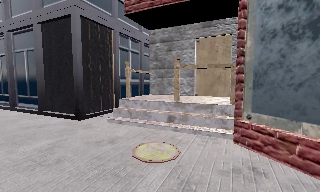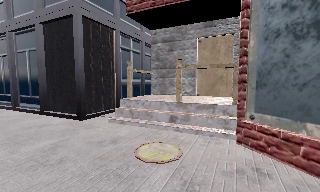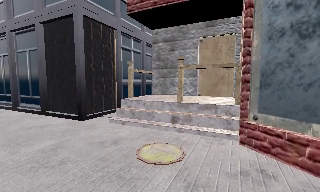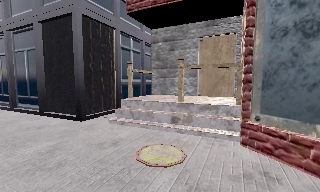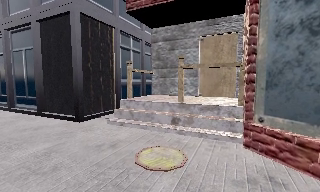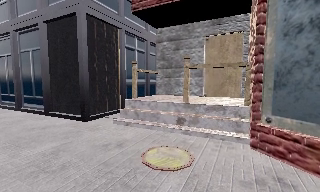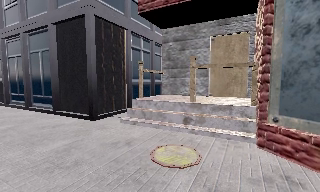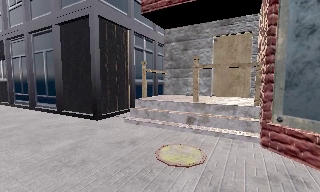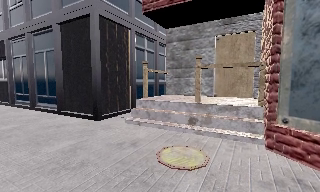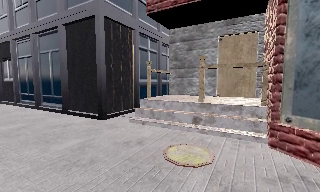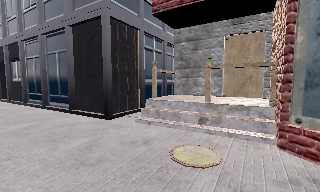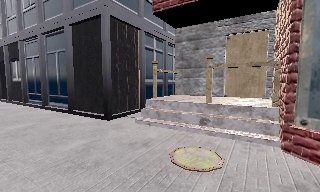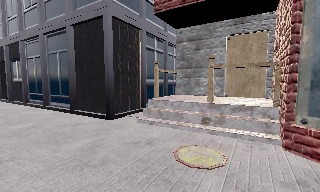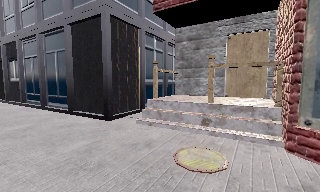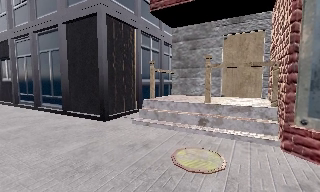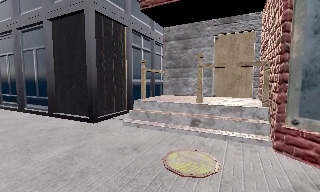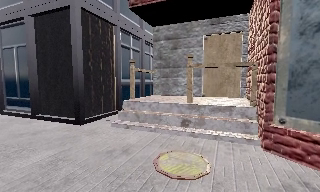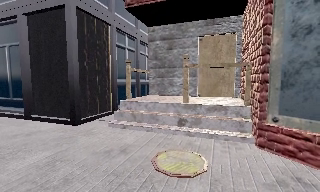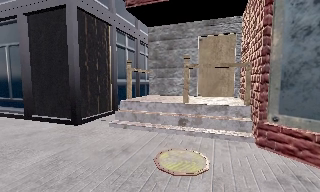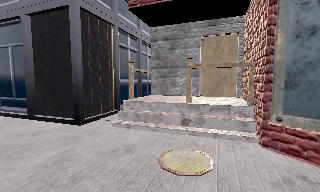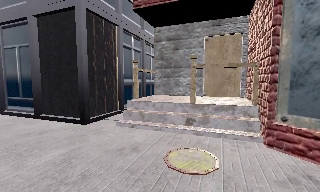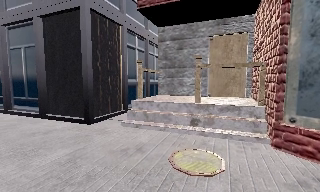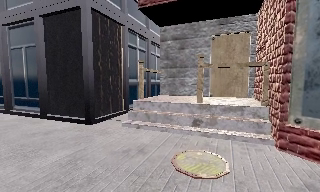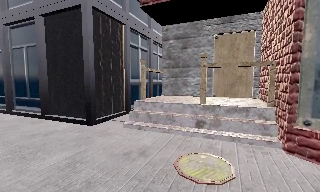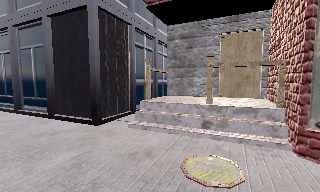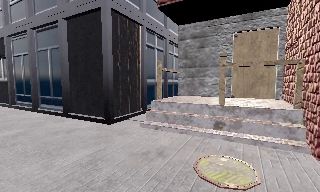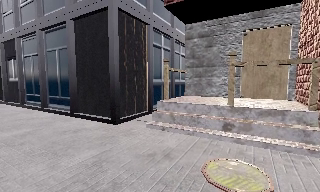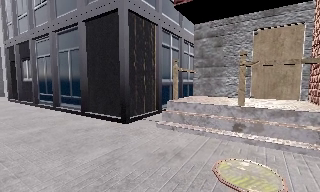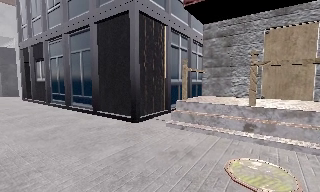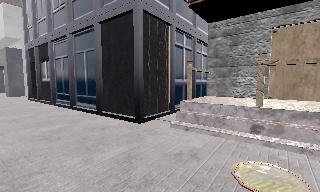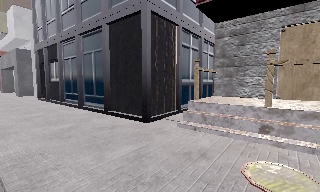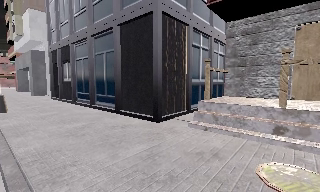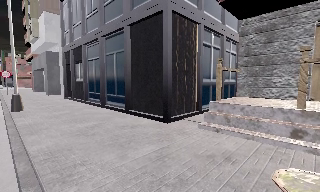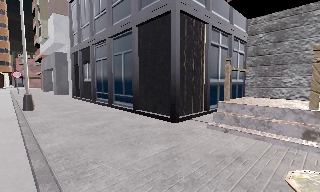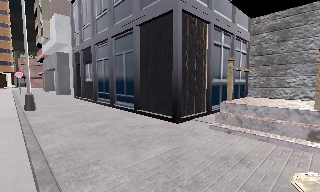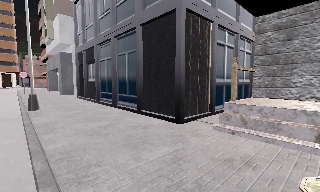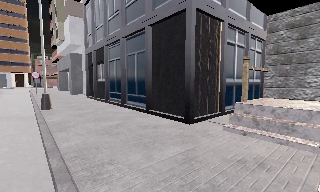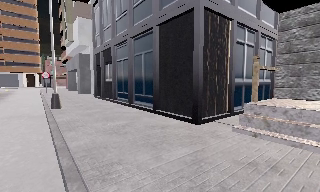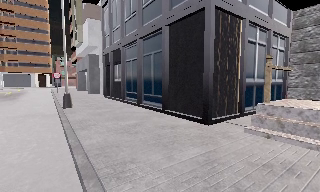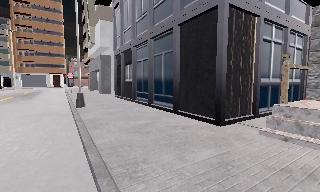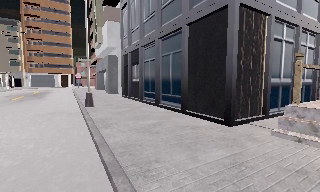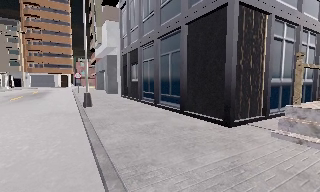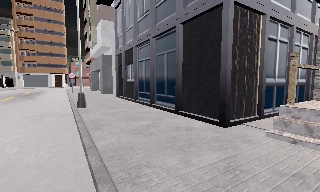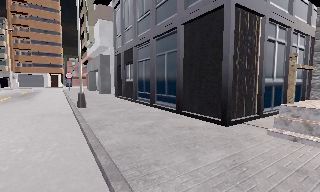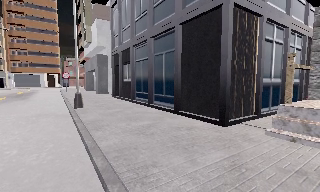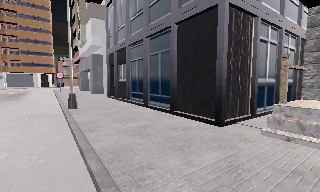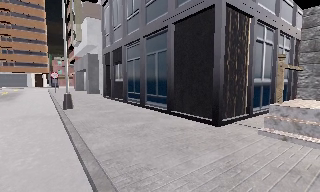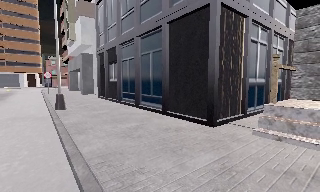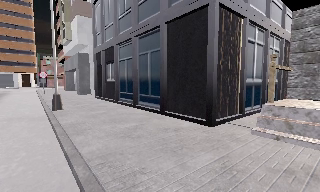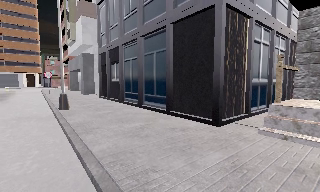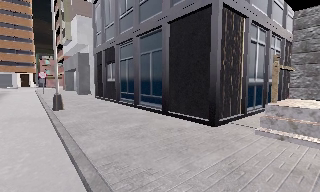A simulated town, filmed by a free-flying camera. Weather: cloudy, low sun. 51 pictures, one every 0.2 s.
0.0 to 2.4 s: The camera shifts only a little, or ends up much as it began.
2.4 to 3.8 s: The camera swings to its right by about 10 degrees, and the scene slides to the left.
3.8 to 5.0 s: The camera shifts only a little, or ends up much as it began.
5.0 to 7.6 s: The camera swings to its left by about 25 degrees, and the scene slides to the right. It travels to its left, about 0.5 m, so close, fixed things drift to the right.
7.6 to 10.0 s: The camera shifts only a little, or ends up much as it began.
The film runs forward here.
